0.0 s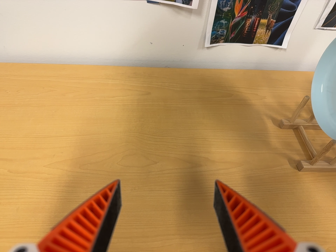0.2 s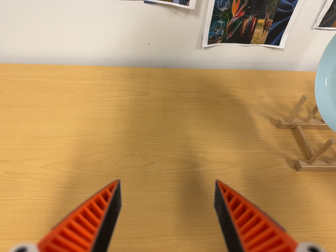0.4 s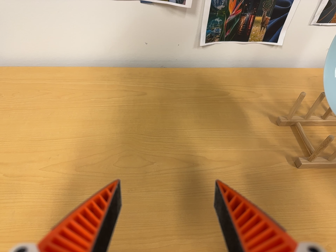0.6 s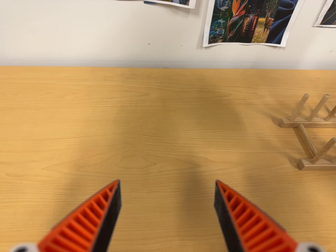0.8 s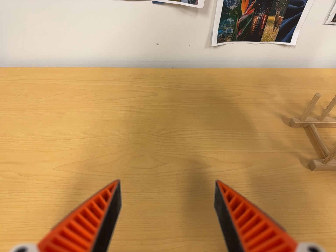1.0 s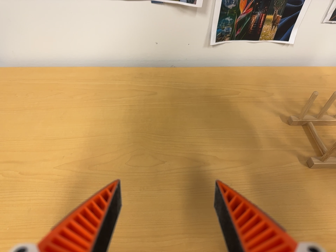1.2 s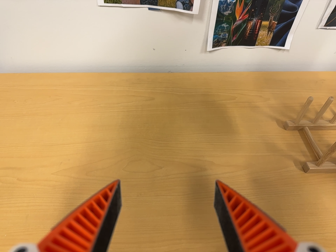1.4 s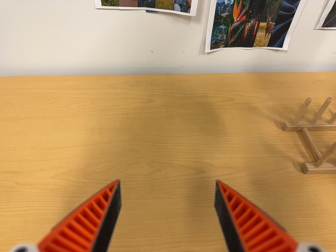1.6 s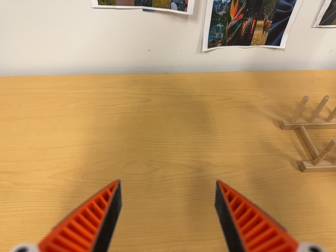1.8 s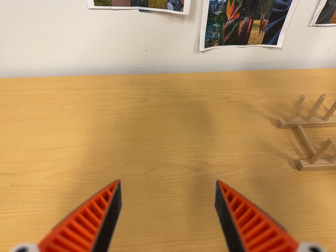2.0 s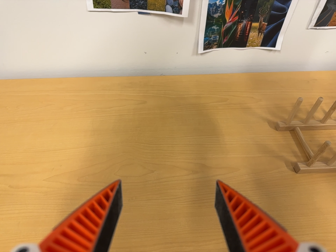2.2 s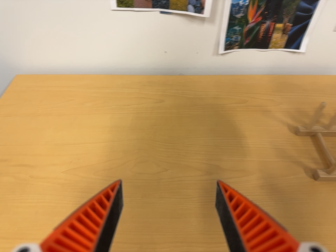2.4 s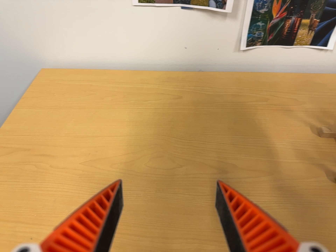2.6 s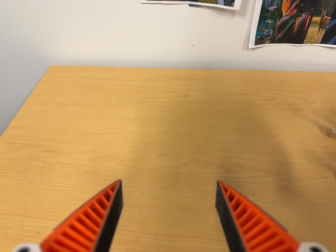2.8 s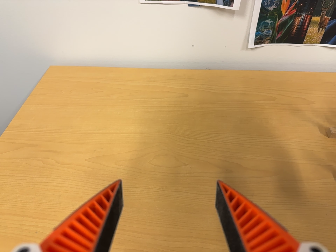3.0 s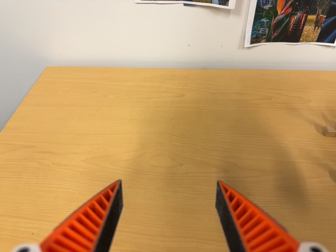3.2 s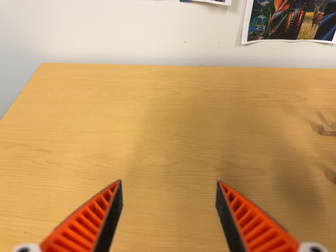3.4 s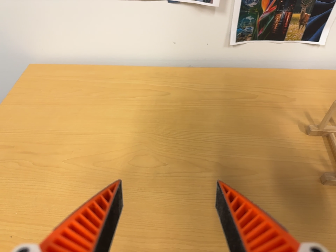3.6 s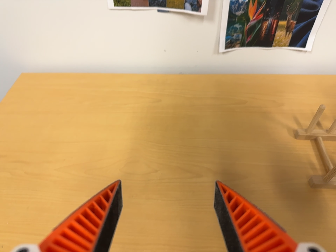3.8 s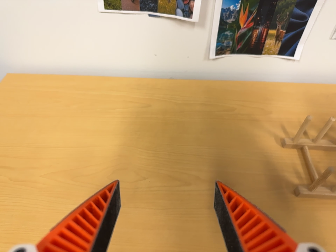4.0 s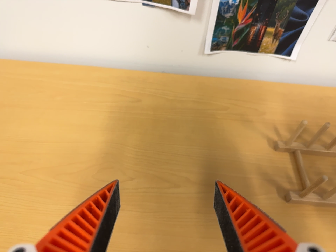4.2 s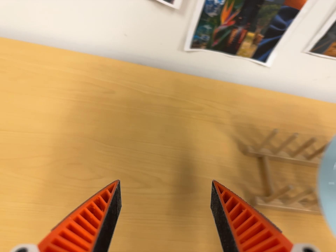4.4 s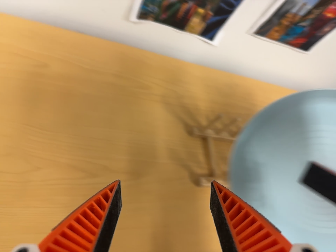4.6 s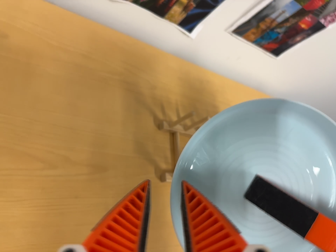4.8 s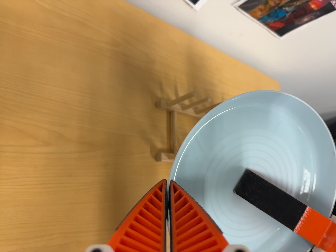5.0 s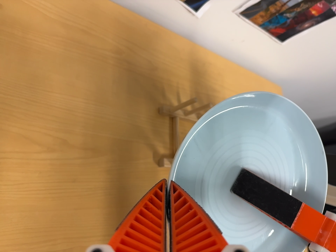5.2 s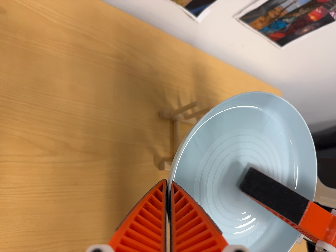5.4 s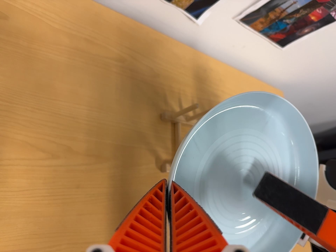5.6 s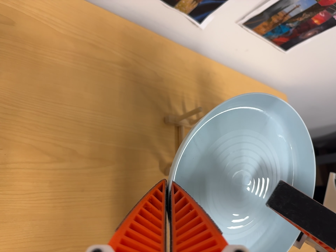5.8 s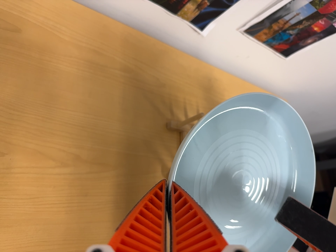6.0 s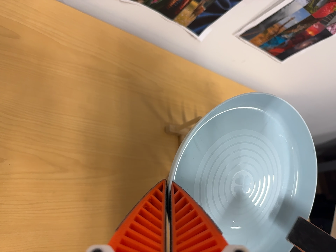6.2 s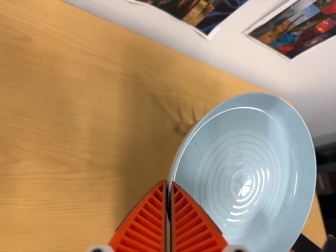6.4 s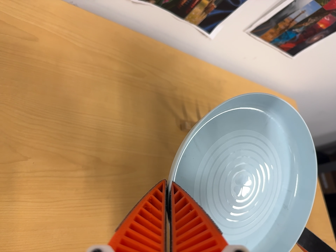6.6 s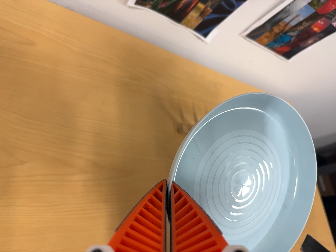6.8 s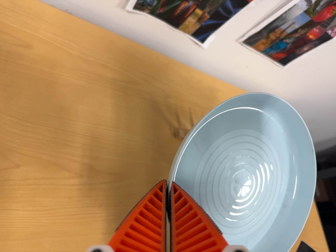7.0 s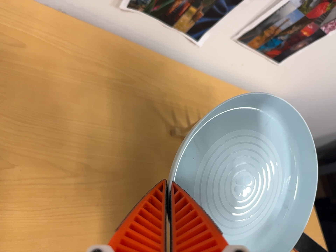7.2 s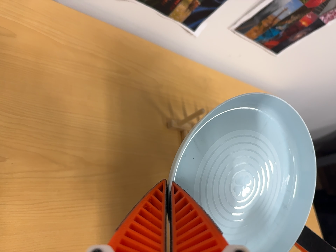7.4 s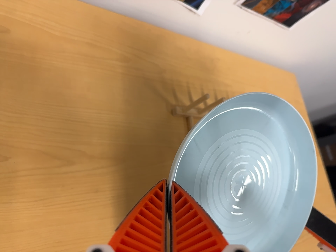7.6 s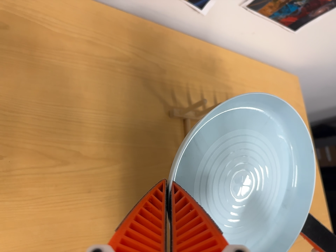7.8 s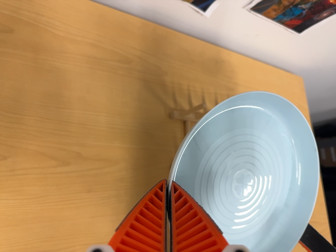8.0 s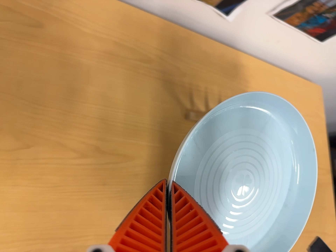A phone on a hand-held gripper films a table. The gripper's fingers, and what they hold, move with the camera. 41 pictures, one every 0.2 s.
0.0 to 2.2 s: The camera shifts only a little, or ends up much as it began.
2.2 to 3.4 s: The camera travels to its right, about 4 cm.
3.4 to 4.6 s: The camera pans to its right by about 40 degrees. It travels toward the top of its view, forward and to its left, about 14 cm. Its aim tips toward the bottom of its view by about 15 degrees. It rolls about its line of sight by about 15 degrees, and the scene rotates clockwise.
4.6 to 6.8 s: The camera shifts only a little, or ends up much as it began.
6.8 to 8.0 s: The camera travels toward the top of its view, about 6 cm. Its aim tips toward the bottom of its view by about 10 degrees.
The film runs backward here.
